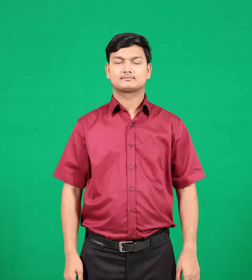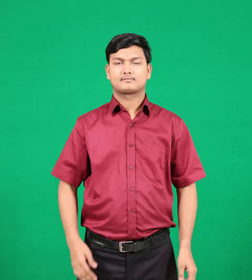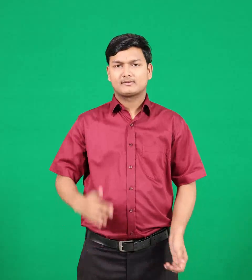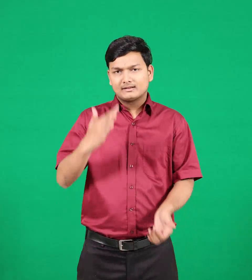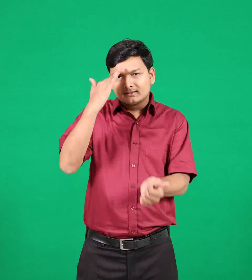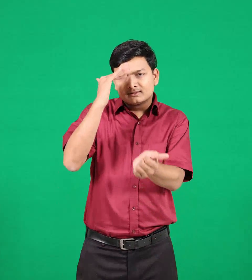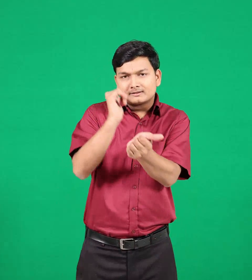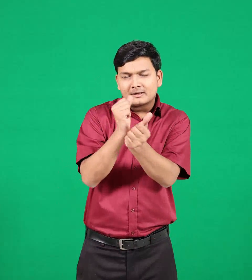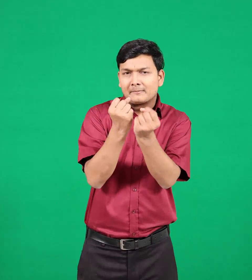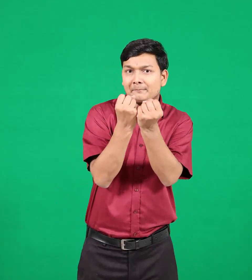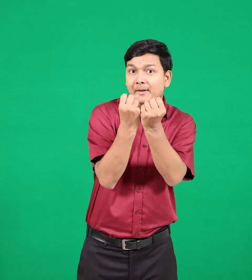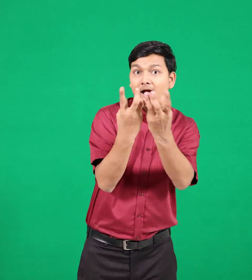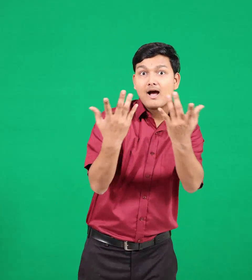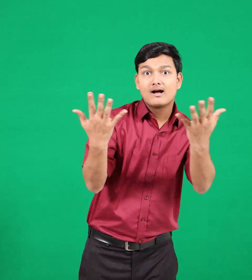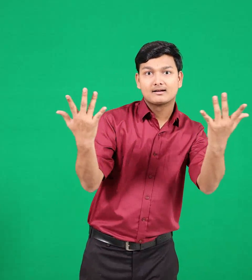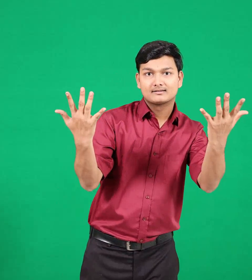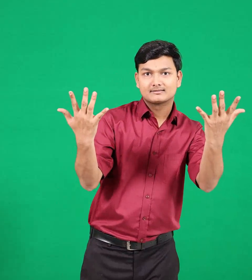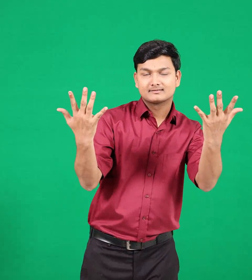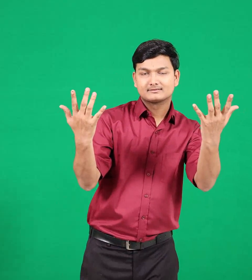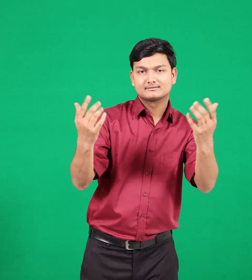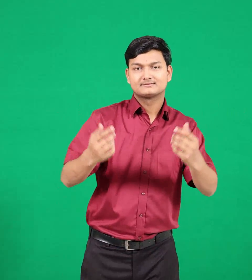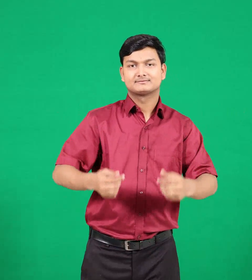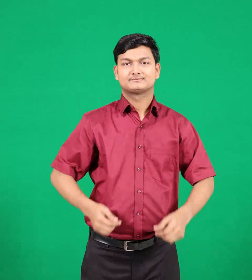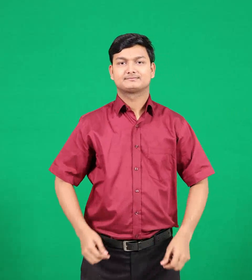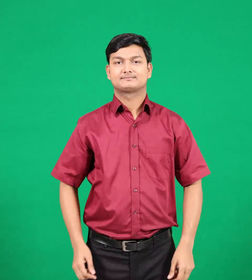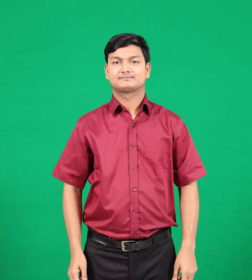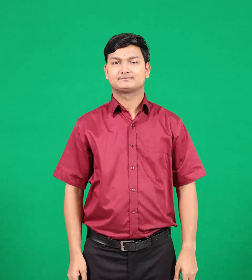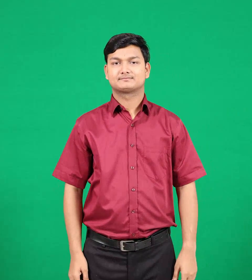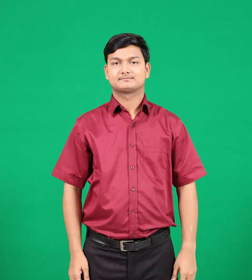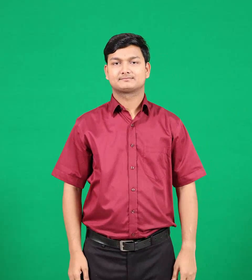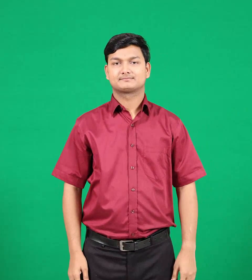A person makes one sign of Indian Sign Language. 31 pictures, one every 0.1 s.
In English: polices
